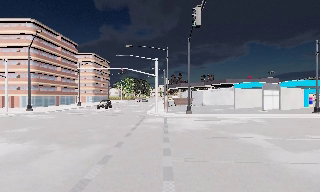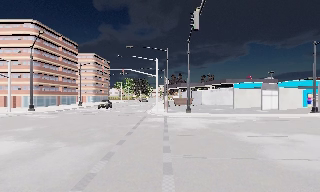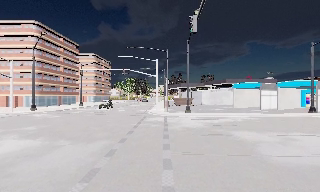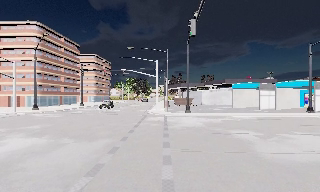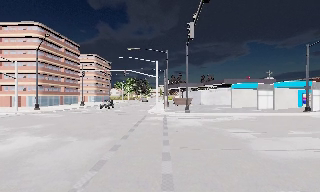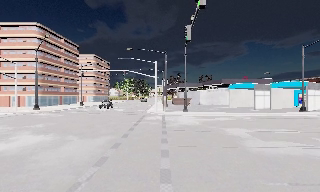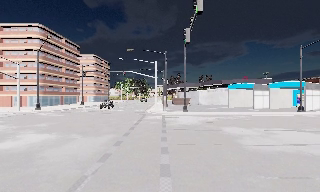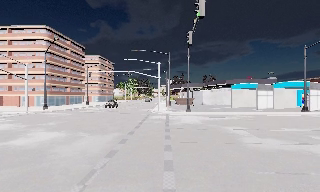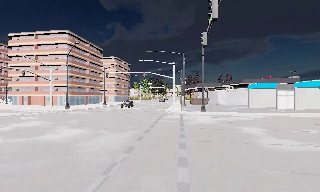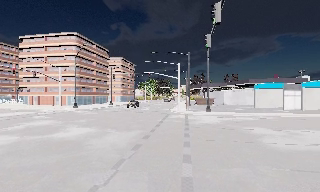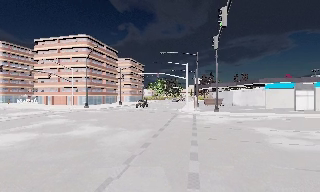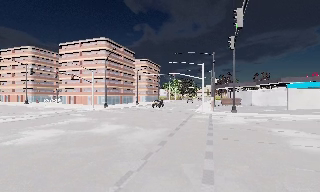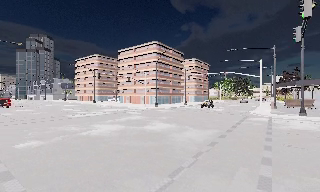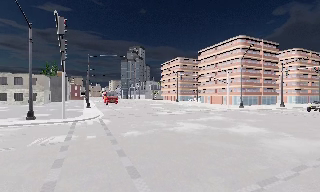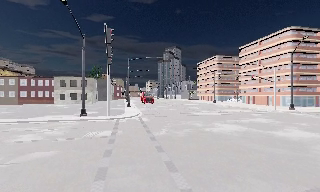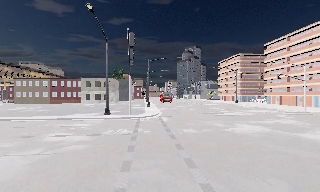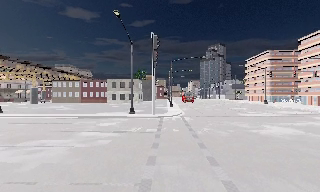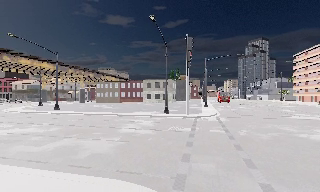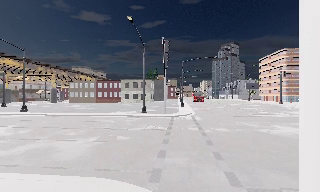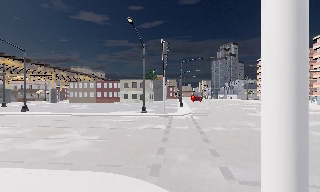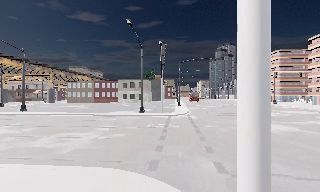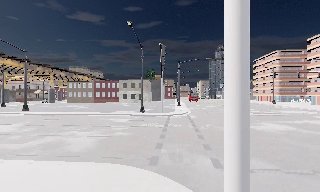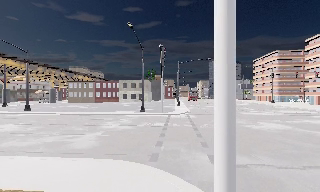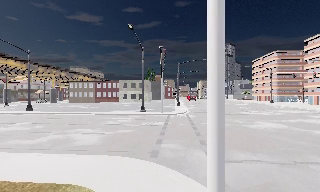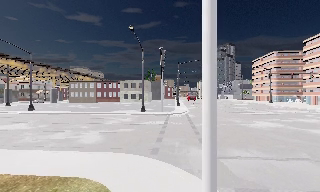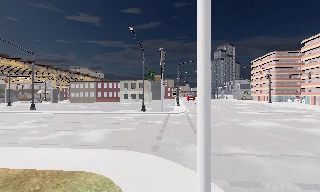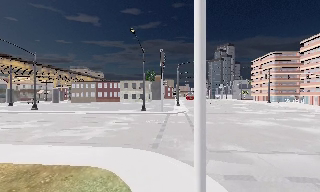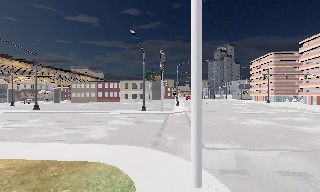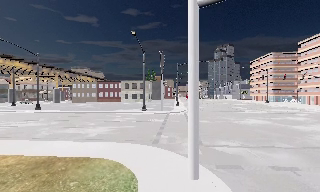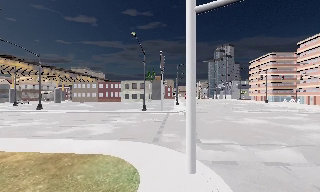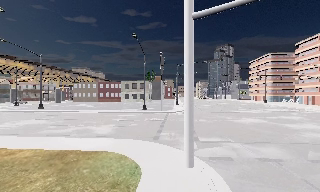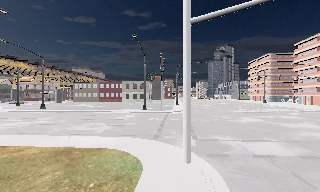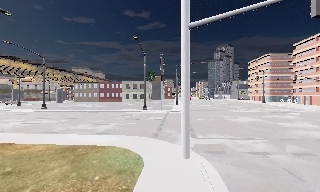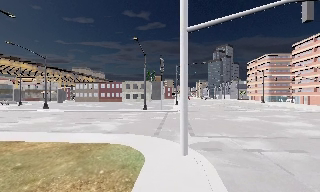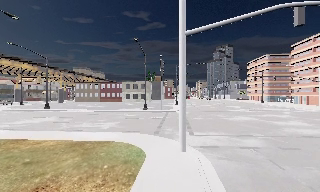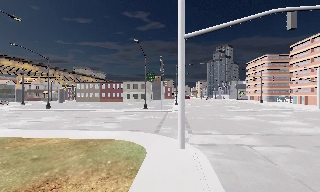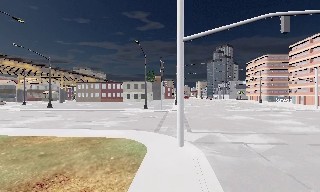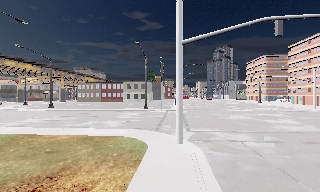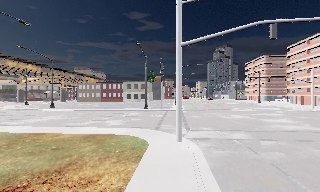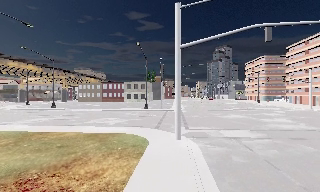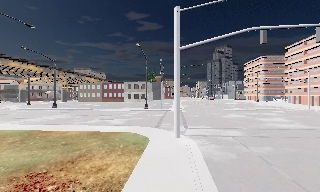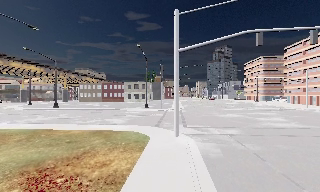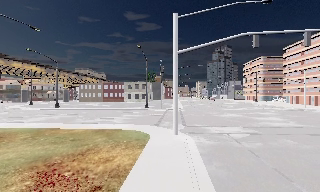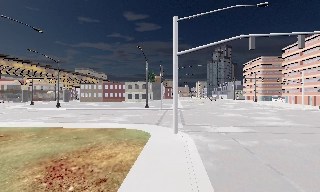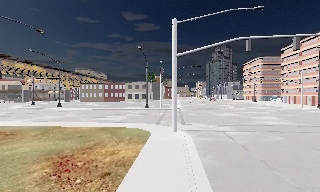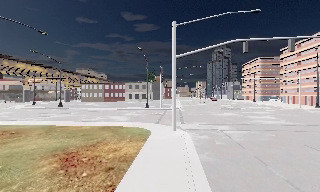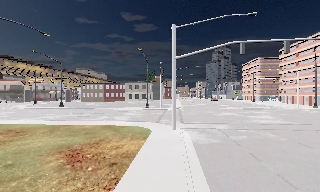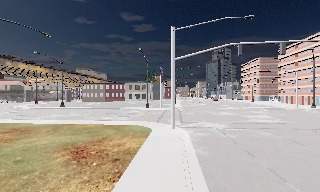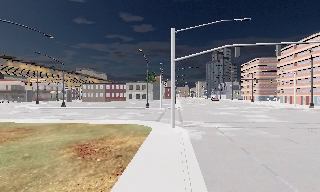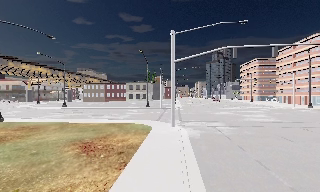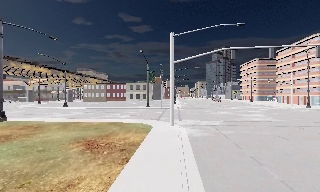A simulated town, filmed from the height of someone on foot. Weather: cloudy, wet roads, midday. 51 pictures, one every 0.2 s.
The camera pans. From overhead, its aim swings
counterclockwise.
The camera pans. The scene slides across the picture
to the right.
0.0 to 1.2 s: The camera travels backward, about 2 m, so what stands in front gets smaller.
1.2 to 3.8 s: The scene slides to the right, as the camera pans about 95 degrees to its left. It travels backward, about 5 m.
3.8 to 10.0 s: The camera travels backward, about 12 m, so what stands in front gets smaller.
The film runs backward here.
